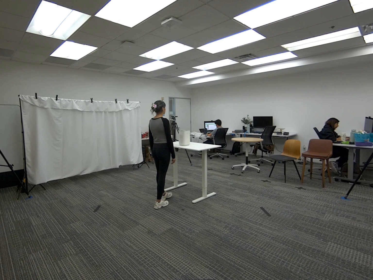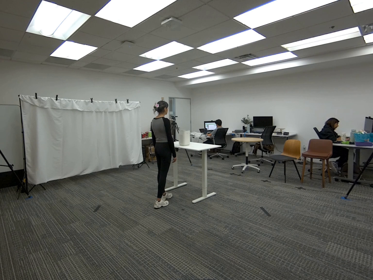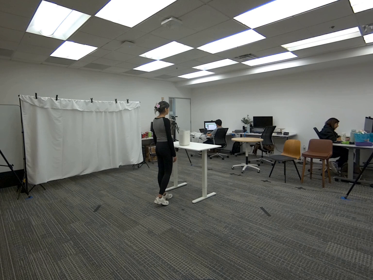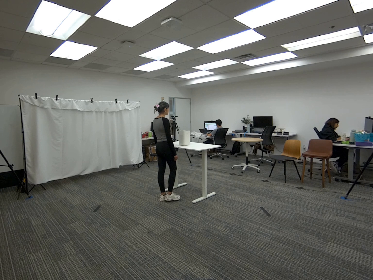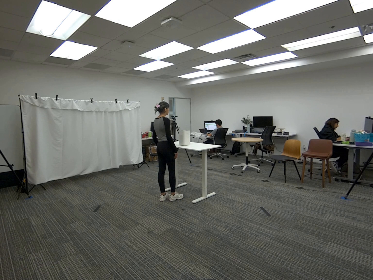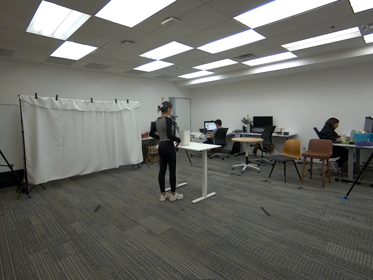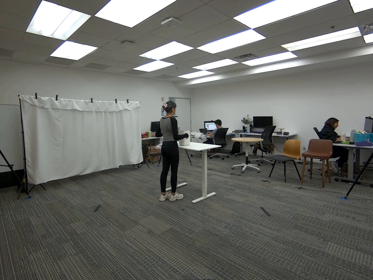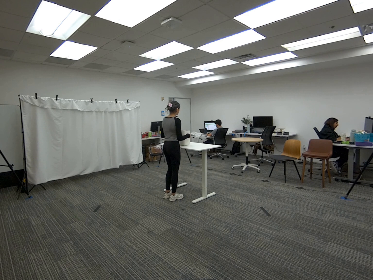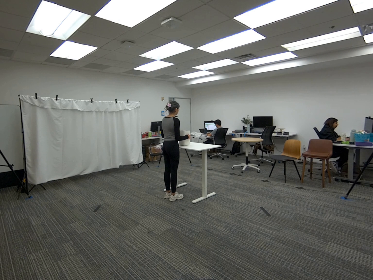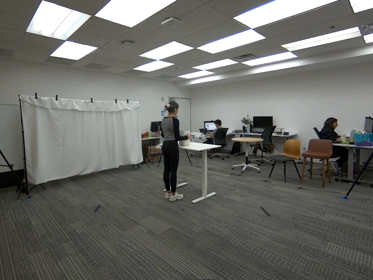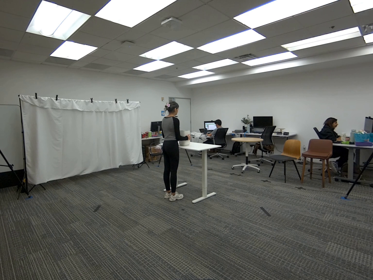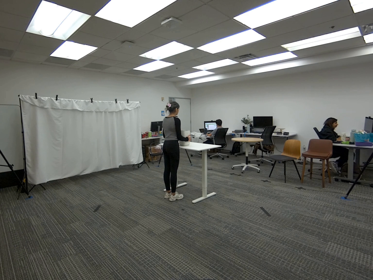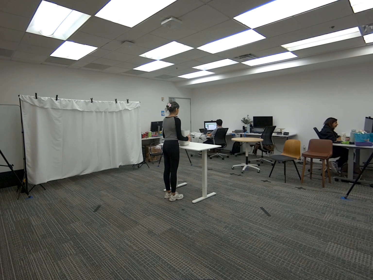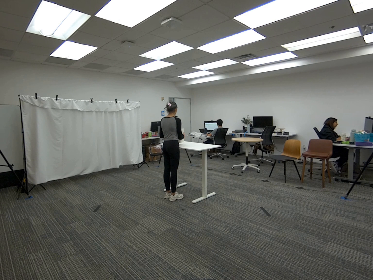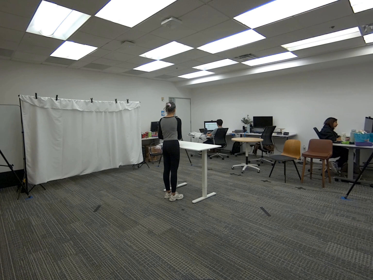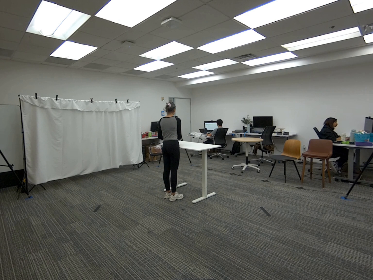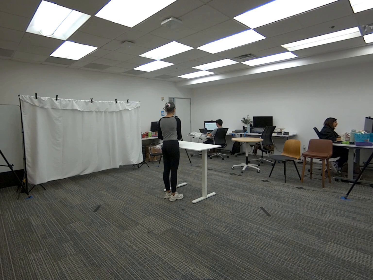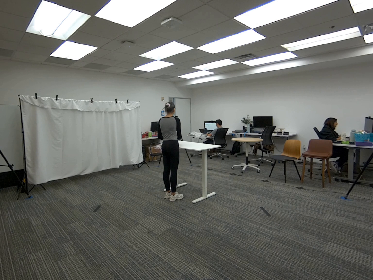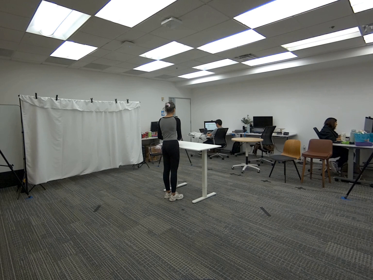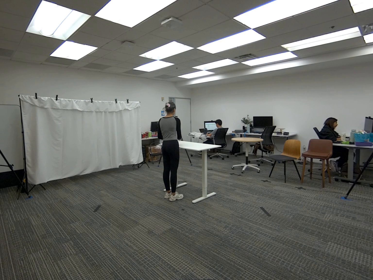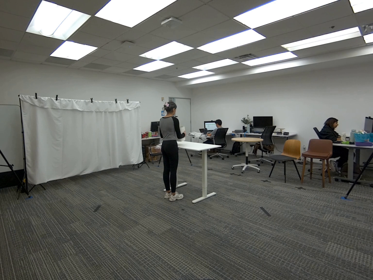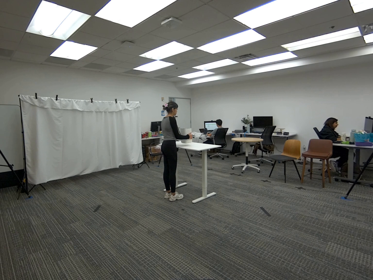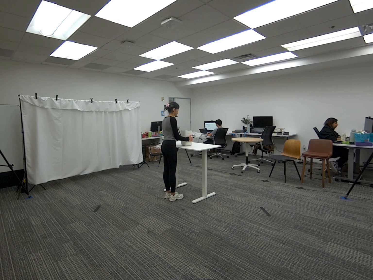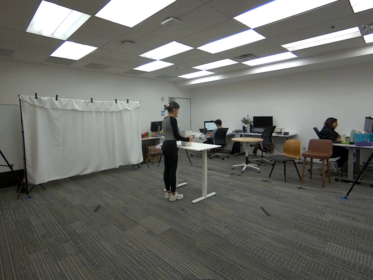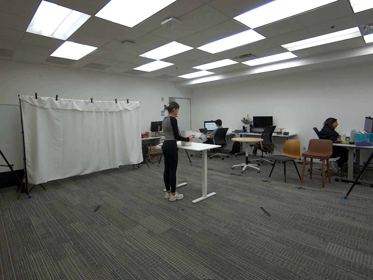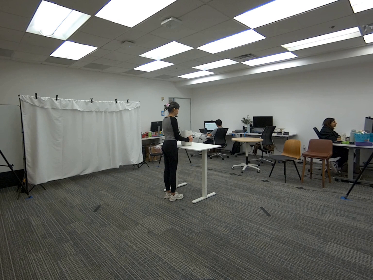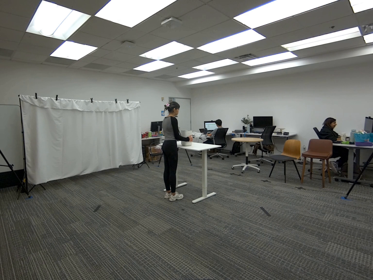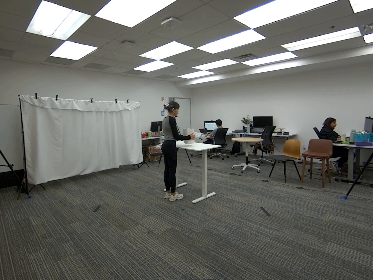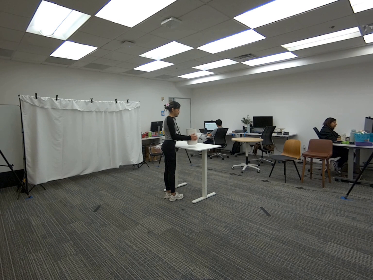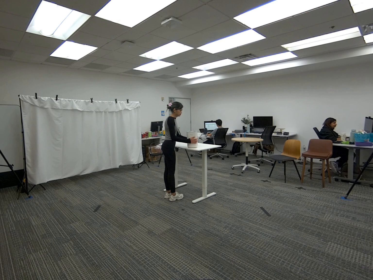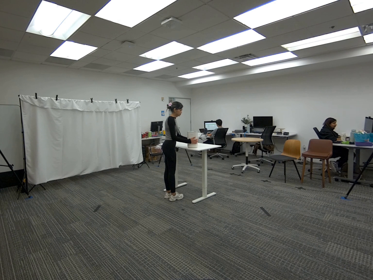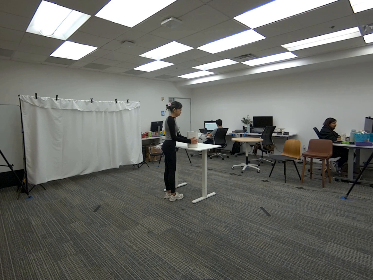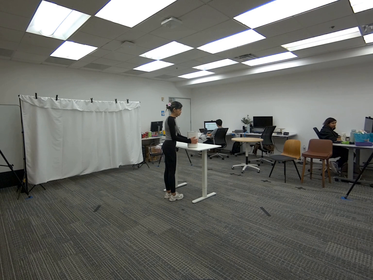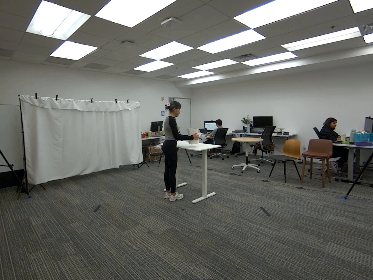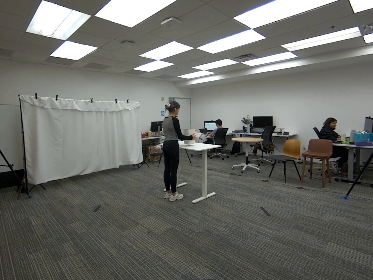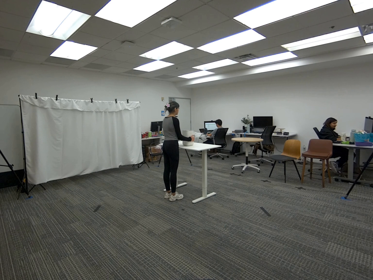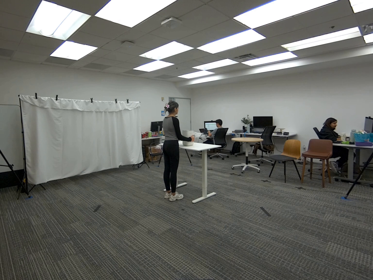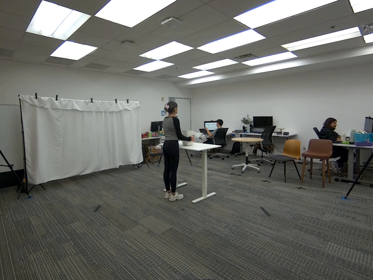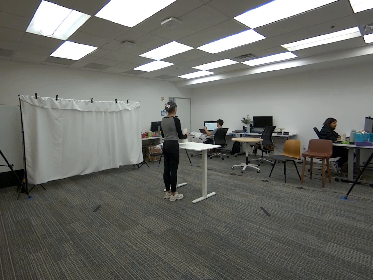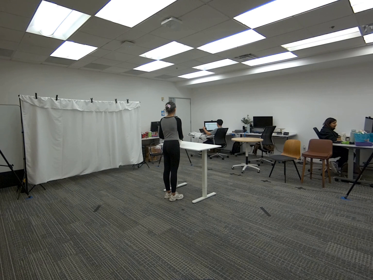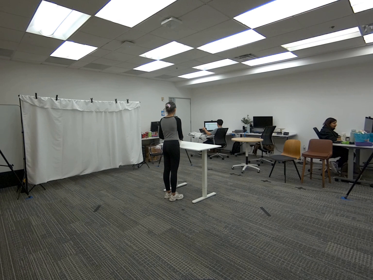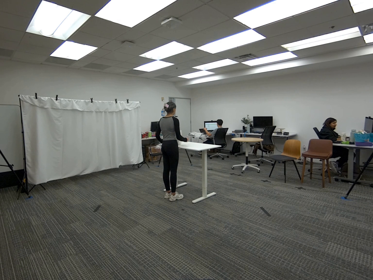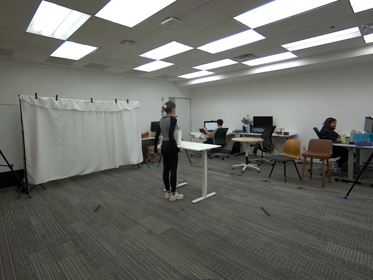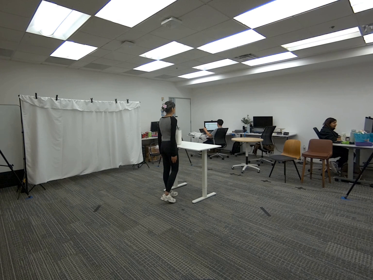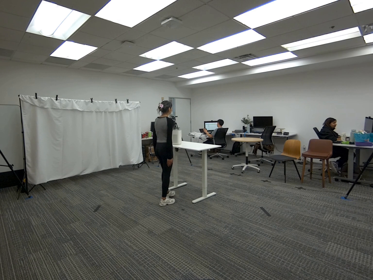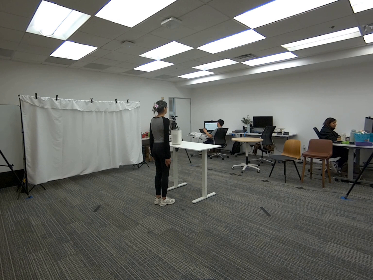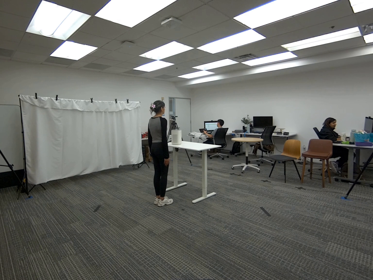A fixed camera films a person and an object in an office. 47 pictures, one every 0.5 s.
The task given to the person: Walk over to the Air Purifier on white desk and pick up the air purifier using both hands and proceed to pick and place the airpurifier on multiple spots on the desk with out letting go. Step away when complete.
